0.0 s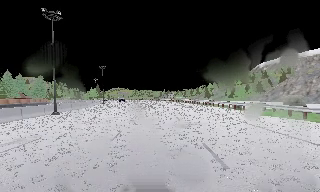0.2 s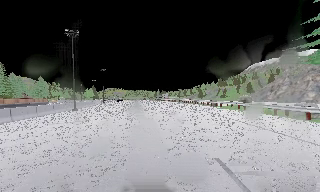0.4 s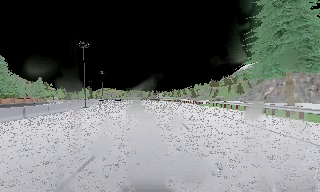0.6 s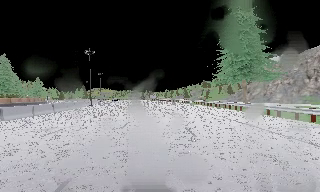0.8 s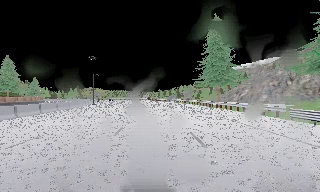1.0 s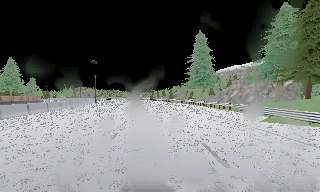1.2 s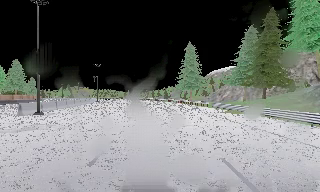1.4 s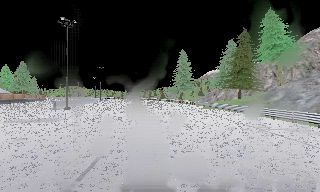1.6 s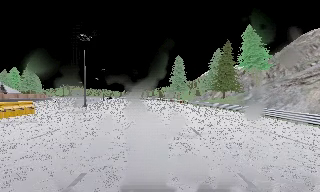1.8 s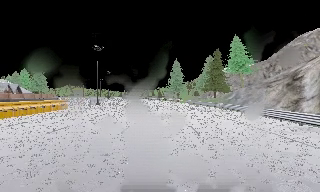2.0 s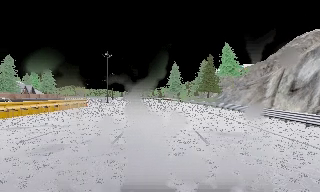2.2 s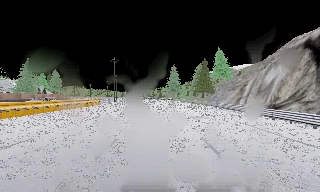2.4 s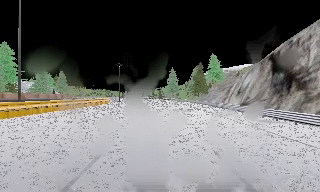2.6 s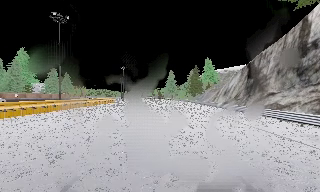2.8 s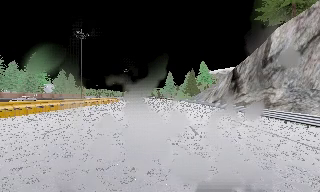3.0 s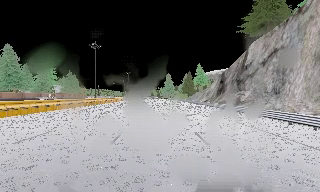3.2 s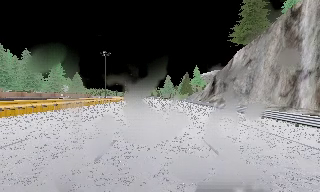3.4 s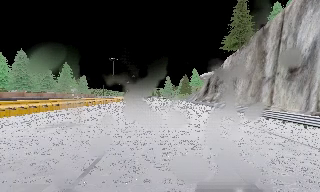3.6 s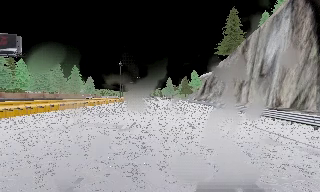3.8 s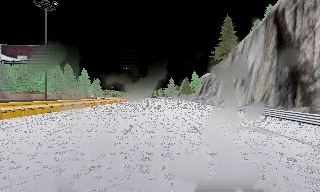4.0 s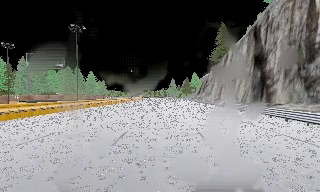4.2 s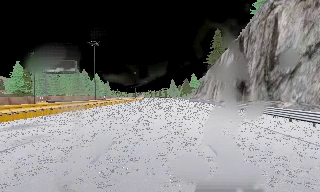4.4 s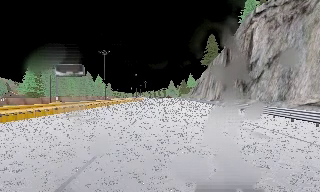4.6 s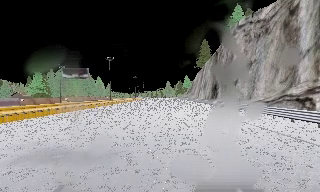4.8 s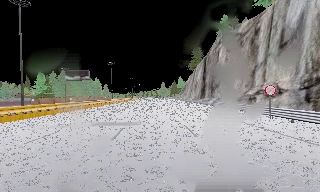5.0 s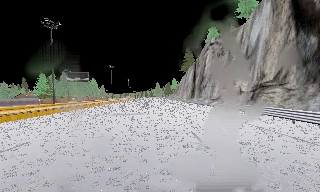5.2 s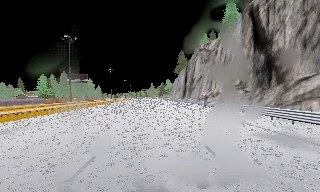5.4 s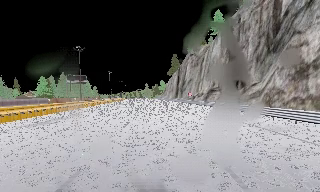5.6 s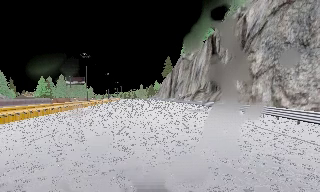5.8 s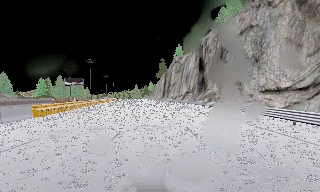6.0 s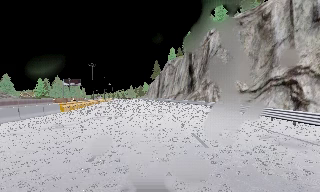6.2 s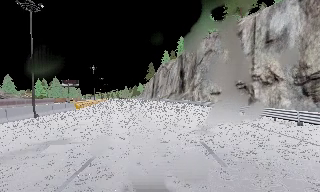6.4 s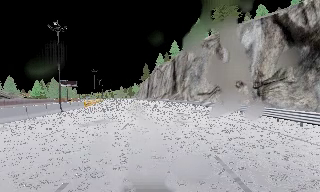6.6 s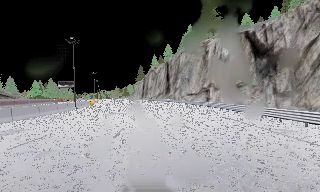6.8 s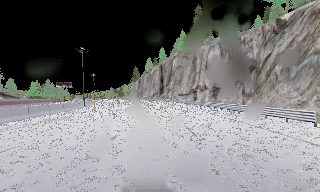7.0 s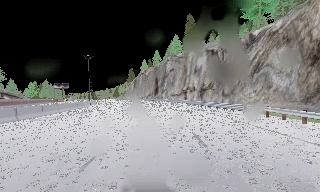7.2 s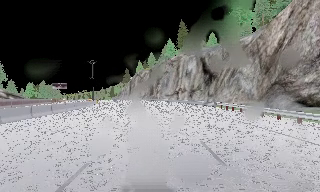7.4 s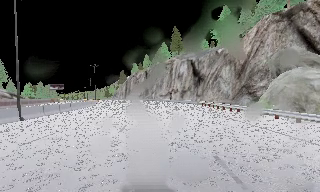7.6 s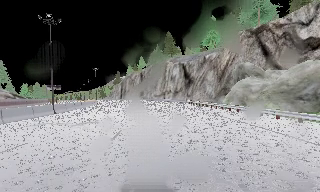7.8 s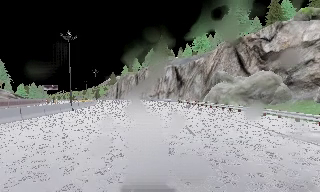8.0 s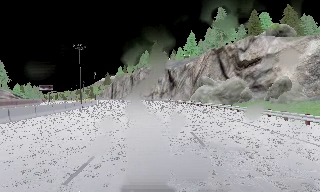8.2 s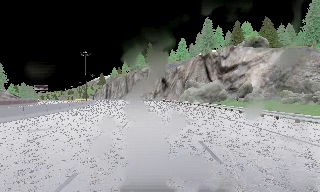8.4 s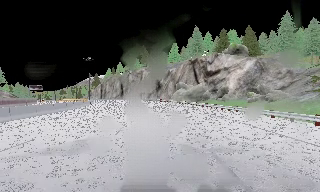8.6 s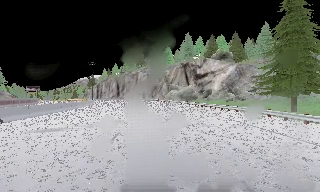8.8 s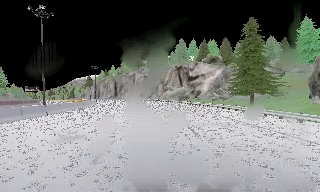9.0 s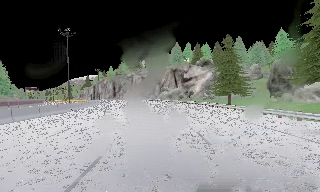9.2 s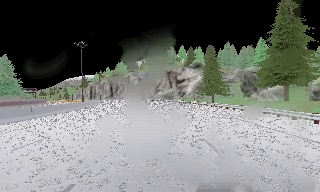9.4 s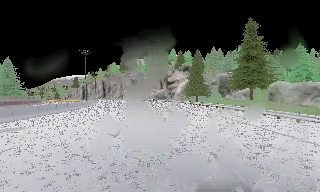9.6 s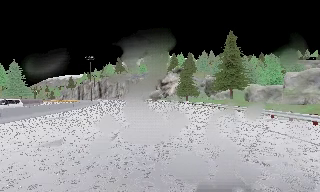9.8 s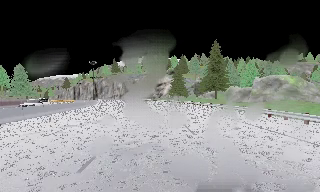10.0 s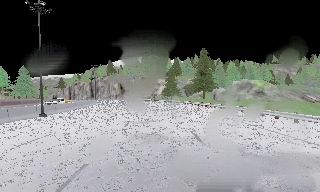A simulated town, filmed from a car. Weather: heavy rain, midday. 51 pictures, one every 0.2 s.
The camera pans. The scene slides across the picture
to the left.
The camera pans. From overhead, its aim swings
clockwise.
0.0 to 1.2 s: The scene slides to the left, as the camera pans about 15 degrees to its right. It travels backward, about 35 m, so what stands in front gets smaller.
1.2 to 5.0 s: The camera travels backward, about 110 m, so what stands in front gets smaller.
5.0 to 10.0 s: The camera pans to its right, which is clockwise from overhead, by about 50 degrees. It travels backward, about 145 m.
The film runs backward here.
